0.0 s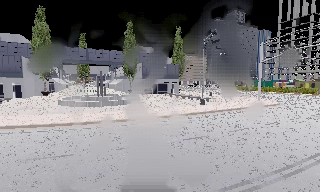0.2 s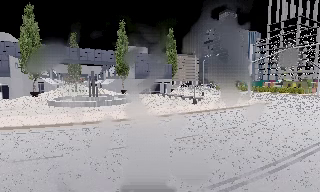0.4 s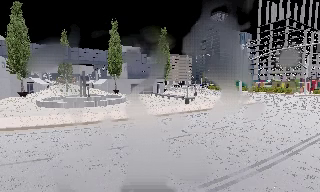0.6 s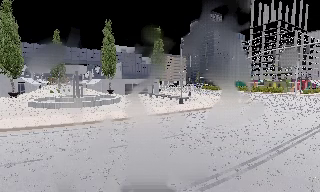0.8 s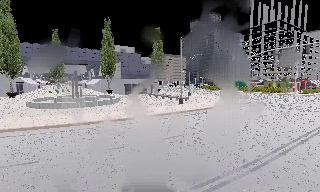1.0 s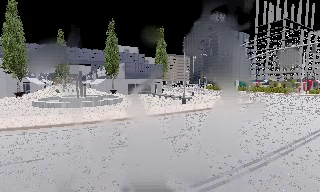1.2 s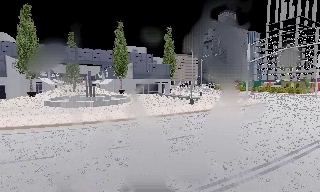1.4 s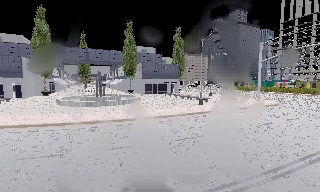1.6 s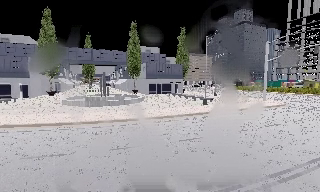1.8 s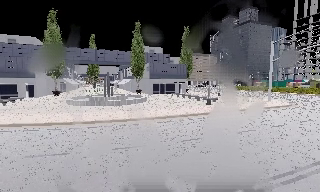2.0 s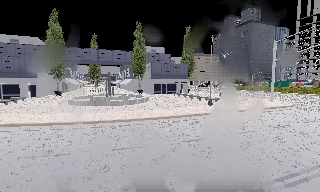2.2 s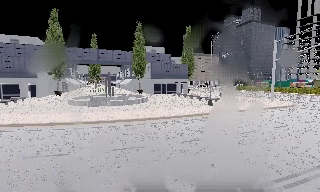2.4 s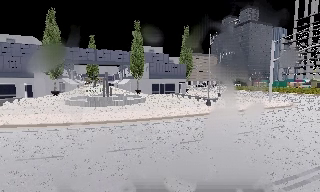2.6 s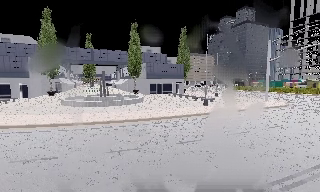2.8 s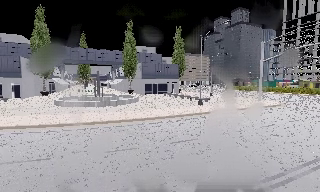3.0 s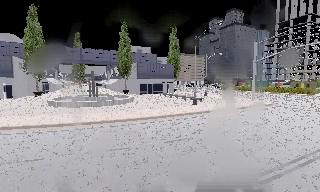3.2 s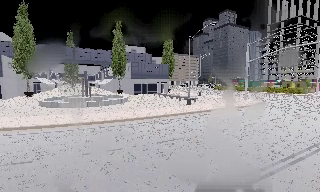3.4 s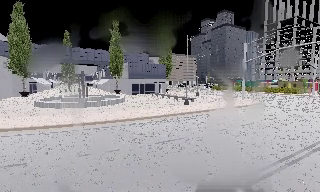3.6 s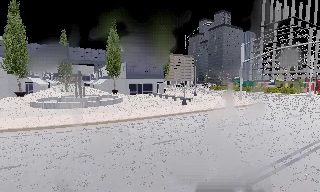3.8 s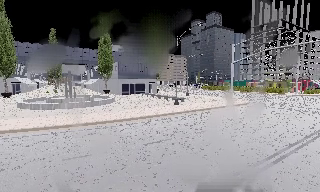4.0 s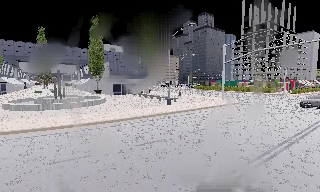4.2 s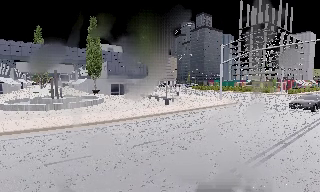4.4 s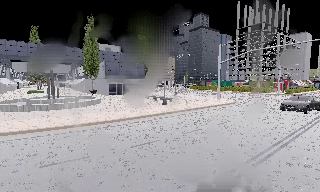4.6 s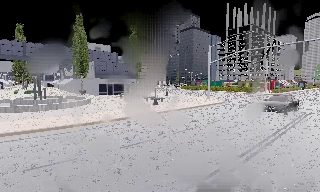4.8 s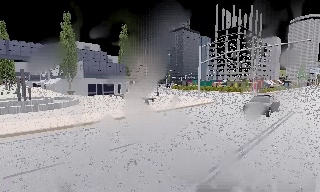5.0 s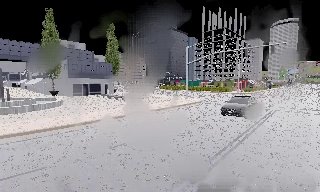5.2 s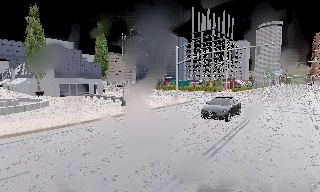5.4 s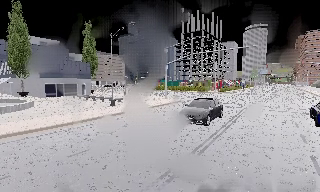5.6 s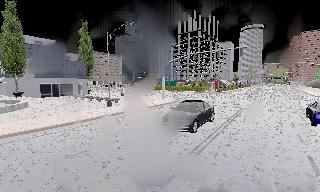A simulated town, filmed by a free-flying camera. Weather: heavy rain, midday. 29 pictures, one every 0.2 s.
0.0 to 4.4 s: The scene slides to the left, as the camera pans about 10 degrees to its right. It travels to its right and forward, about 1.5 m, so close, fixed things drift to the left.
4.4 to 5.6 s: The scene slides to the left, as the camera pans about 20 degrees to its right.
The film runs forward here.
